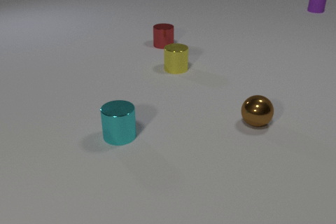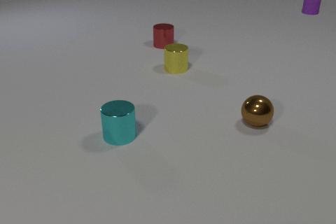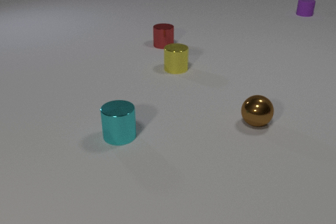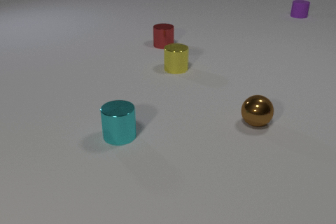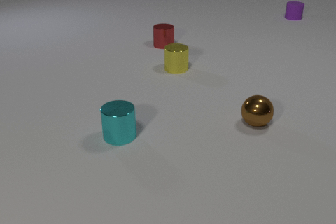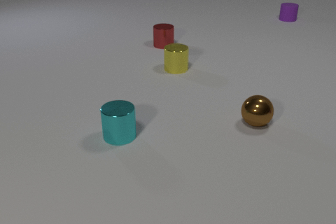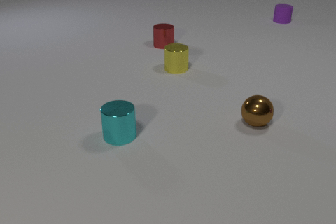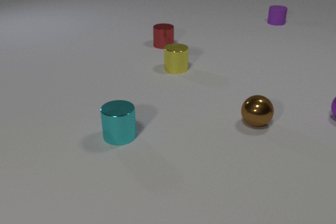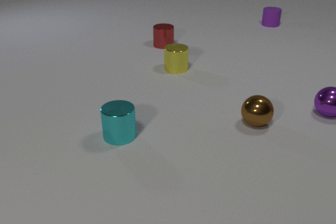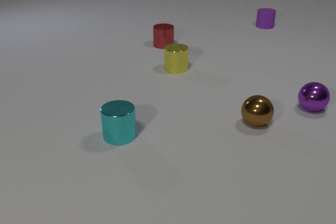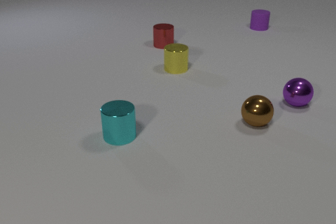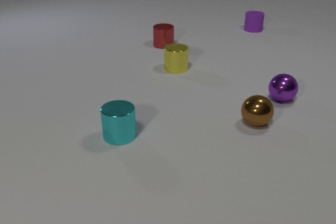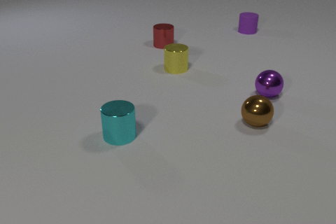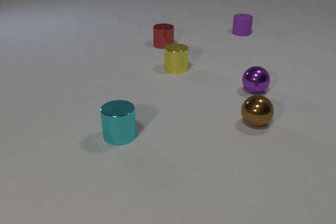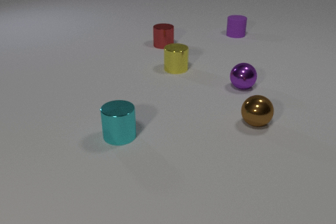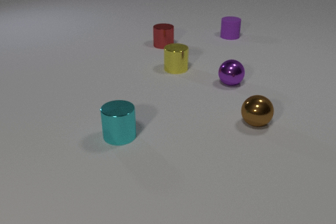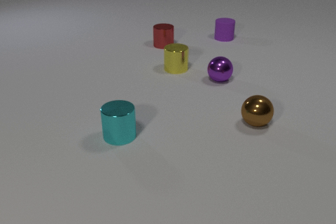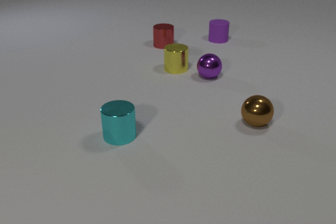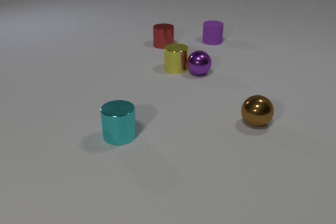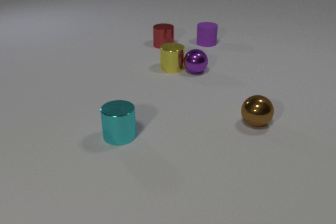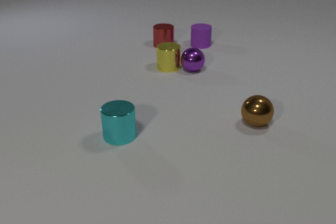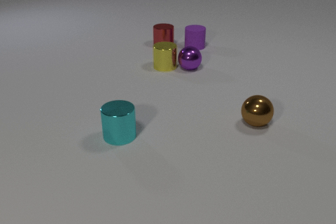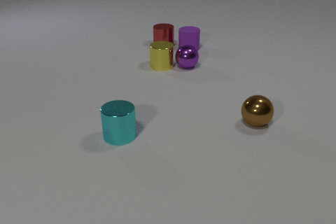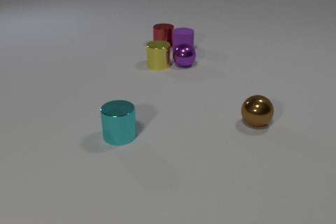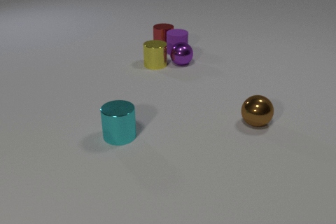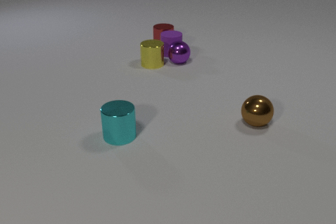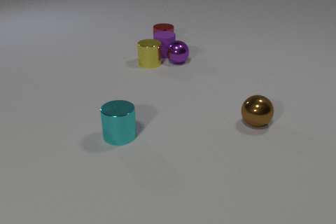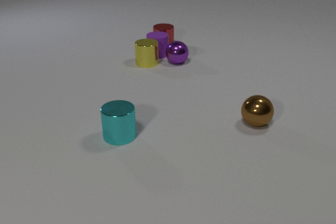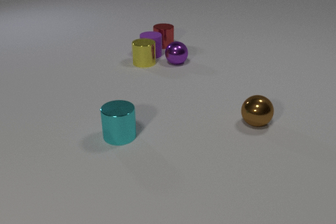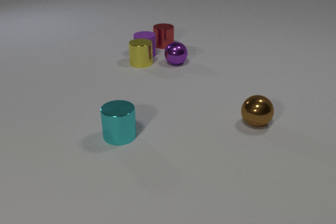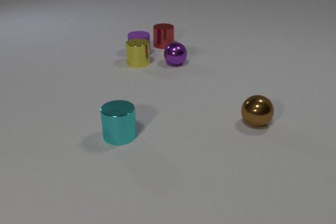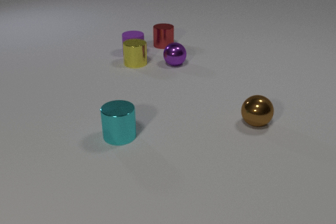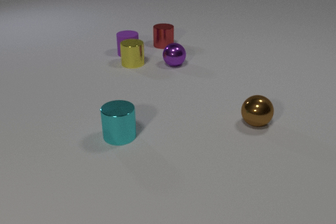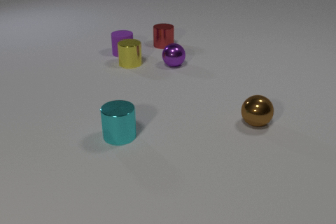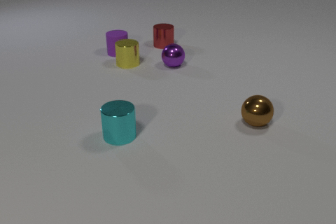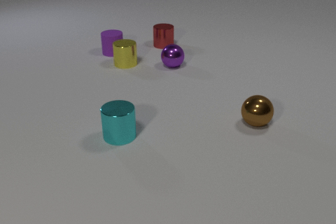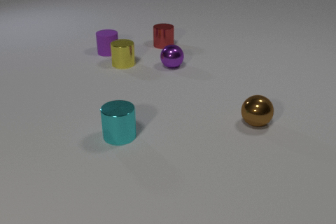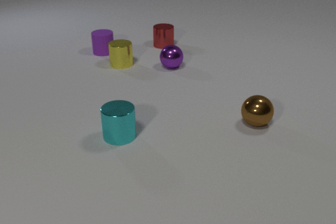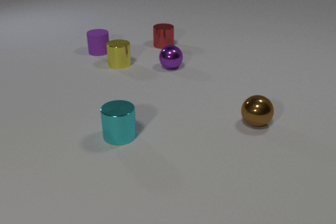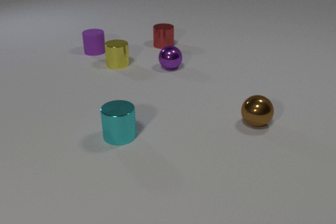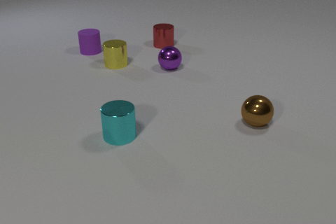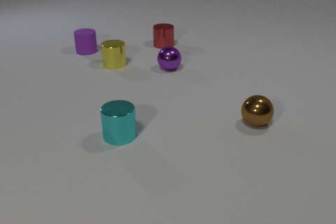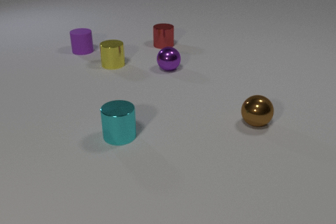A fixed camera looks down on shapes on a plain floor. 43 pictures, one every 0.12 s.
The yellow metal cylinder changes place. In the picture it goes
to the left.
The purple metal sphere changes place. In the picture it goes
to the left.
0.00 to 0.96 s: The purple metal sphere comes in at the right edge, rolls to the left. The purple rubber cylinder slides toward the camera and to the left.
0.96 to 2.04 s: The purple metal sphere rolls to the left and away from the camera. The purple rubber cylinder slides toward the camera and to the left.
2.04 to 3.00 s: The purple metal sphere rolls away from the camera and to the left. The yellow metal cylinder slides to the left and away from the camera. The purple rubber cylinder slides to the left and toward the camera. The purple metal sphere and the yellow metal cylinder collide.
3.00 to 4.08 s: The purple metal sphere rolls toward the camera and to the left. The yellow metal cylinder slides to the left. The purple rubber cylinder slides to the left. The purple metal sphere and the purple rubber cylinder collide. The yellow metal cylinder and the purple rubber cylinder collide.
4.08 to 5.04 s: The purple metal sphere rolls toward the camera. The yellow metal cylinder slides to the left. The purple rubber cylinder slides to the left.
How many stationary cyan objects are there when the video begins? 1.
How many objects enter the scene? 1.
Are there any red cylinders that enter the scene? no.
